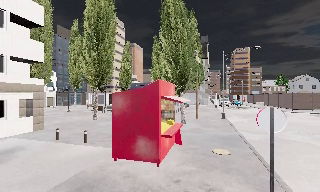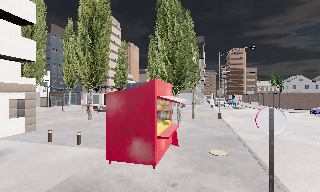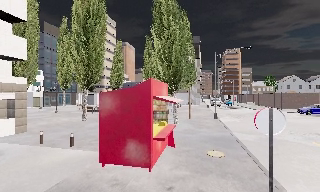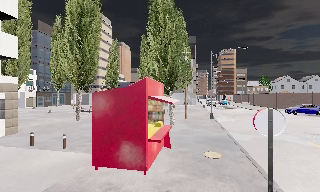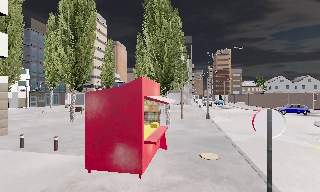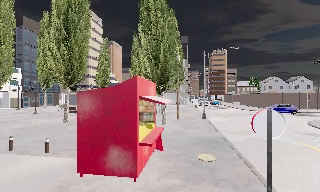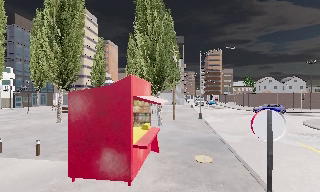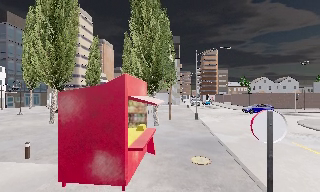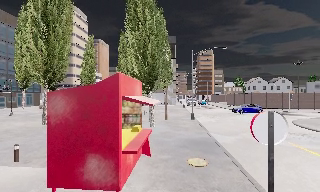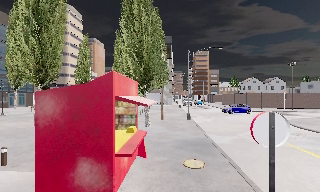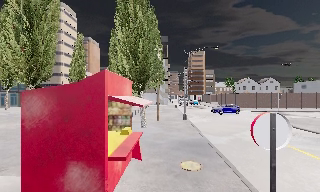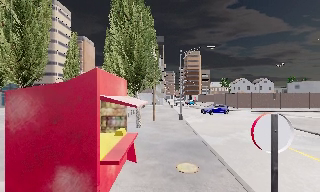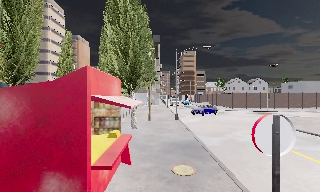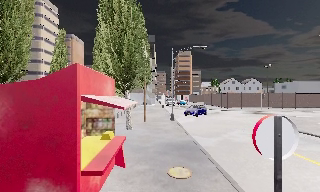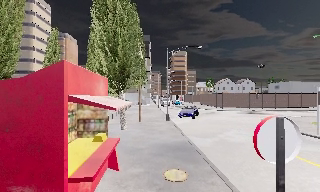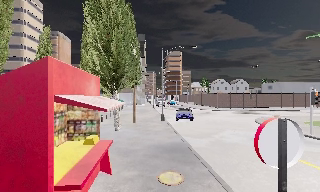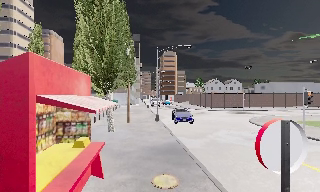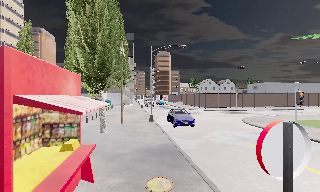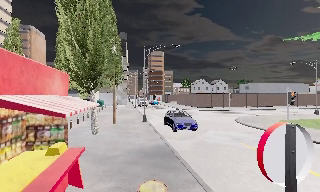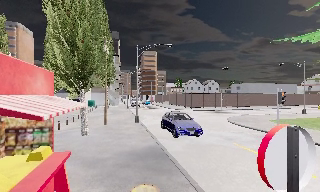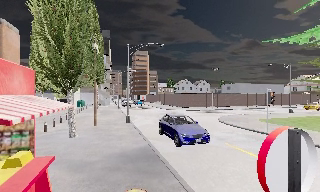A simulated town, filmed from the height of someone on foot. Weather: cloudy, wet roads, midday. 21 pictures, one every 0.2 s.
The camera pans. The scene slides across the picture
to the left.
The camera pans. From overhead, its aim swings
clockwise.
0.0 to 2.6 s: The camera swings to its right by about 20 degrees, and the scene slides to the left. It travels forward, about 2.5 m, so what stands in front looms larger.
2.6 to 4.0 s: The scene slides to the left, as the camera pans about 15 degrees to its right. It travels forward, about 1.5 m, so what stands in front looms larger.
The film runs forward here.
